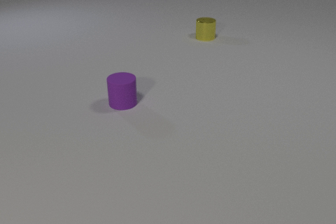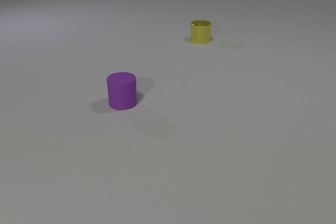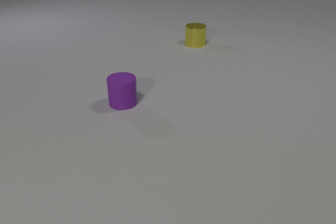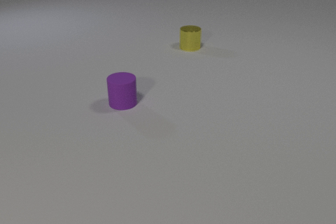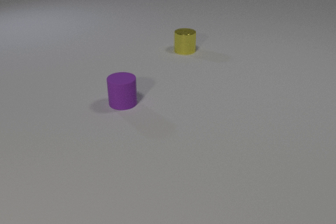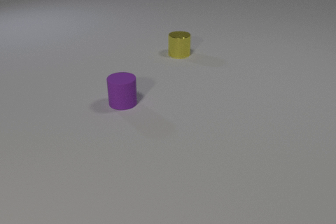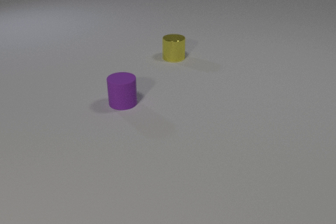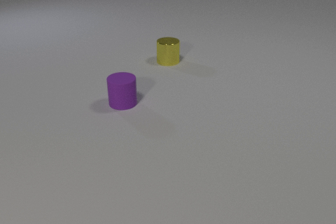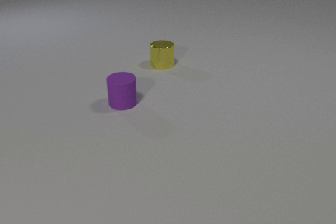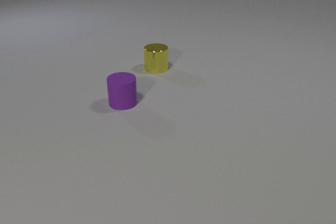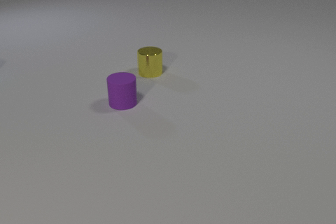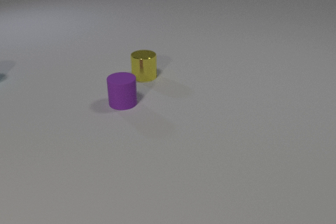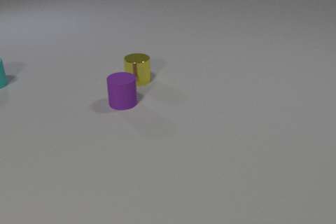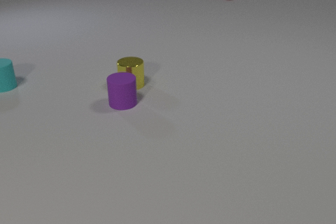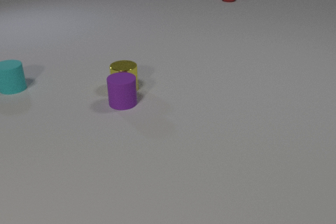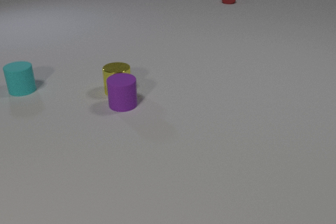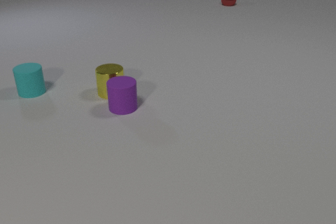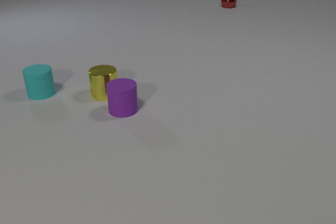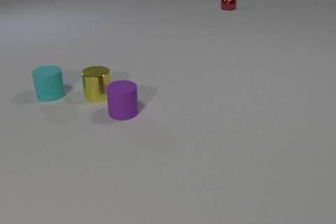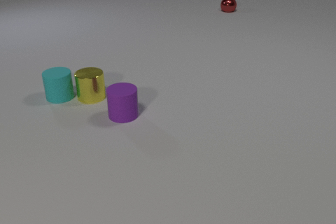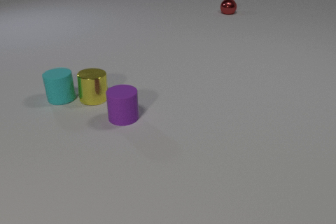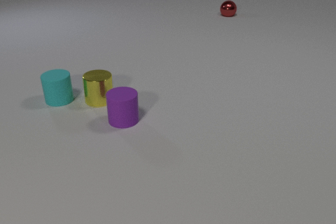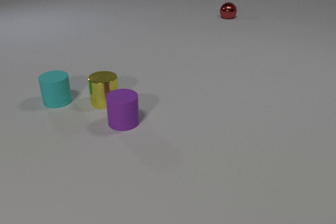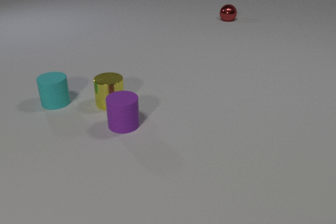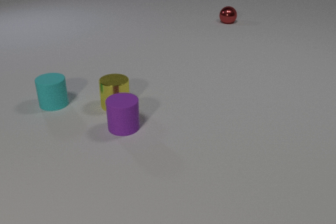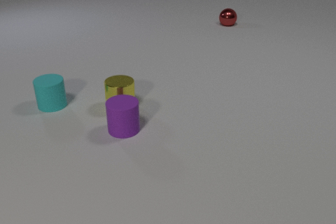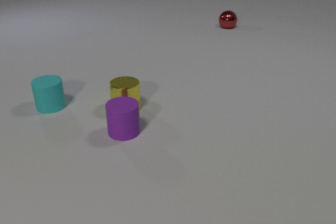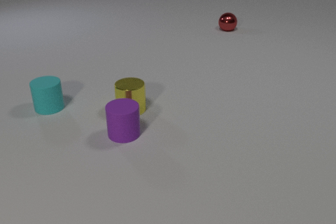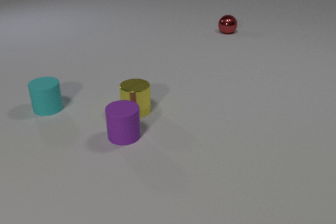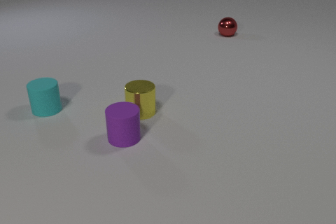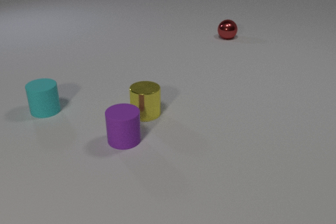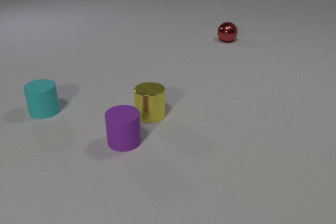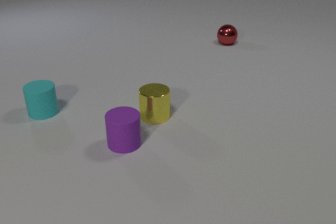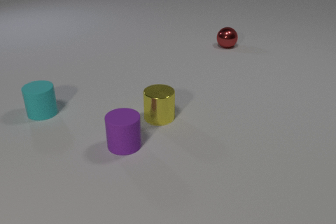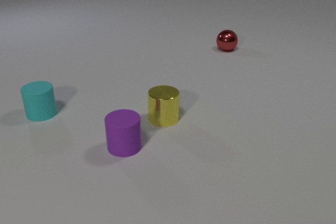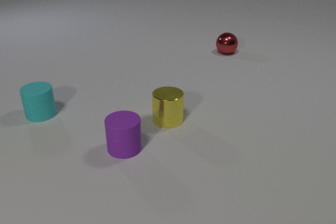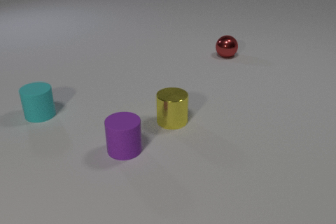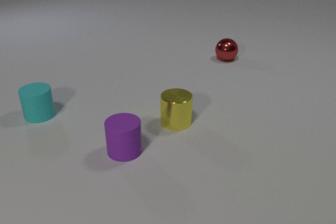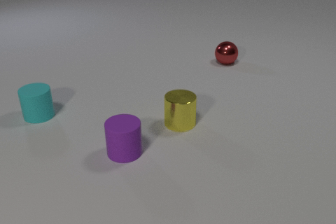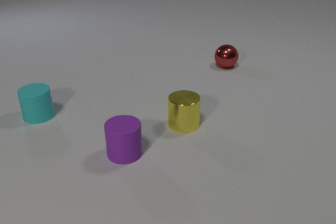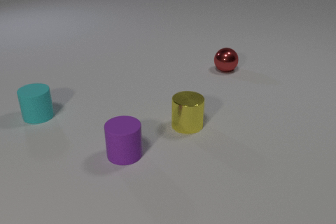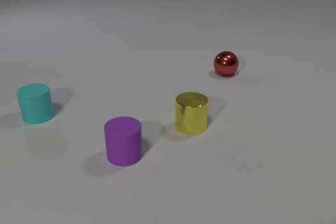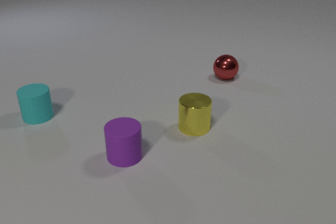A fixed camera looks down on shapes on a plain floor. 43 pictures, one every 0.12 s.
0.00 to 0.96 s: The yellow metal cylinder slides toward the camera and to the left.
0.96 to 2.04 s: The yellow metal cylinder slides toward the camera and to the left. The purple rubber cylinder slides toward the camera. The cyan rubber cylinder comes in at the left edge, slides to the right and toward the camera. The red metal sphere comes in at the top edge, rolls toward the camera. The yellow metal cylinder and the purple rubber cylinder collide.
2.04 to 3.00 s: The yellow metal cylinder slides toward the camera and to the right. The purple rubber cylinder slides toward the camera. The cyan rubber cylinder slides toward the camera. The red metal sphere rolls toward the camera. The yellow metal cylinder and the cyan rubber cylinder collide.
3.00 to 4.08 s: The yellow metal cylinder slides to the right and toward the camera. The purple rubber cylinder slides toward the camera. The cyan rubber cylinder slides toward the camera and to the left. The red metal sphere rolls toward the camera.
4.08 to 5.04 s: The yellow metal cylinder slides to the right and toward the camera. The purple rubber cylinder slides toward the camera. The red metal sphere rolls toward the camera.
What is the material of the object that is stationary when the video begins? rubber.
Are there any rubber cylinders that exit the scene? no.
What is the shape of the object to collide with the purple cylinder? cylinder.
